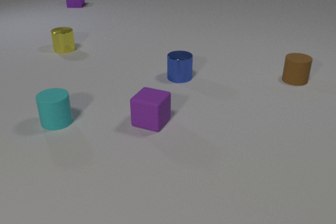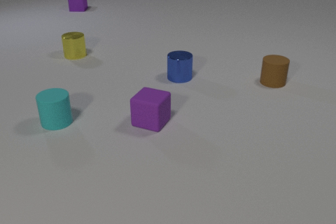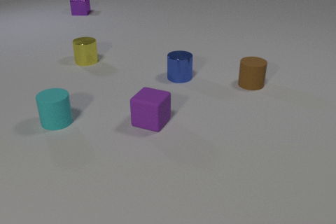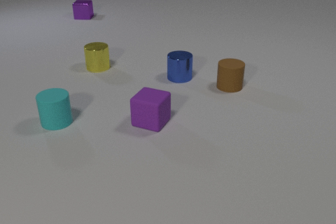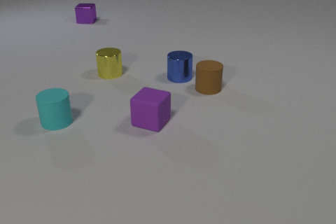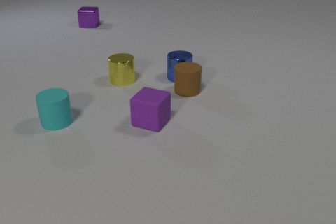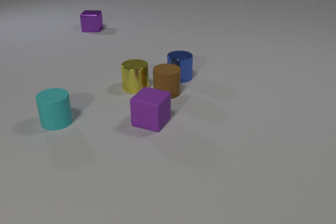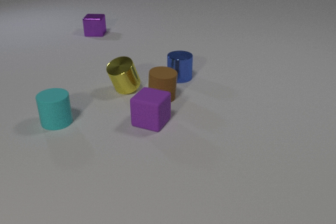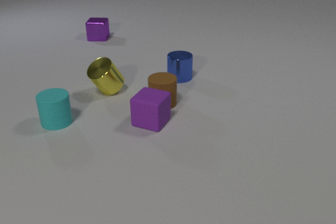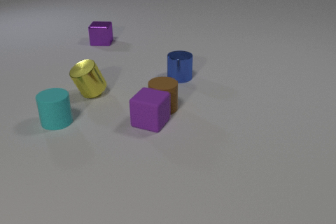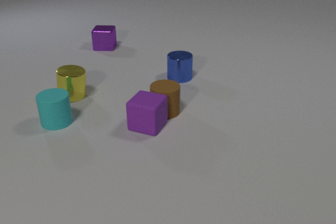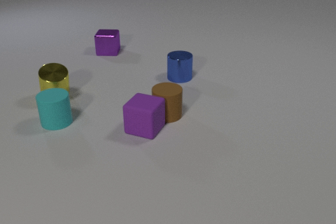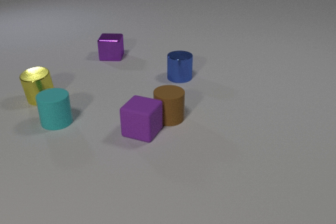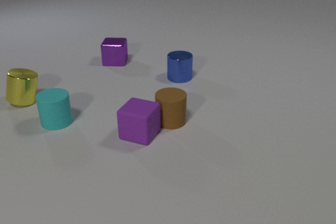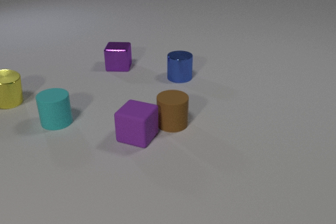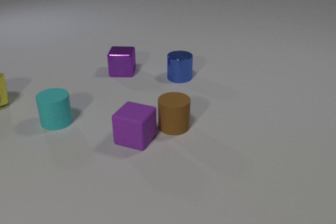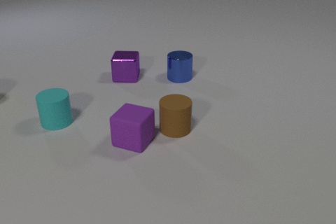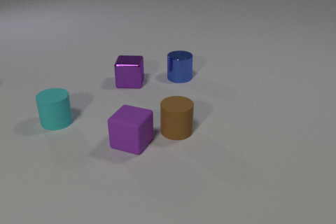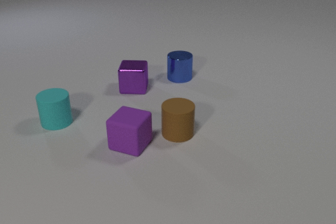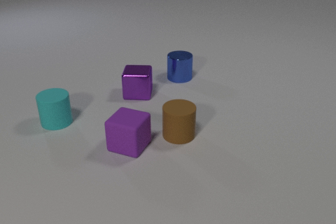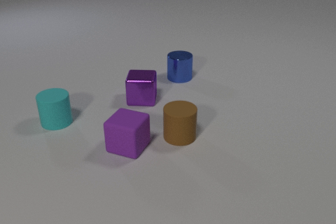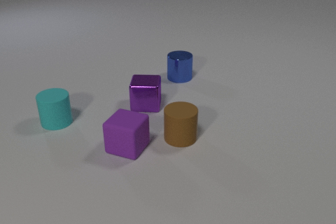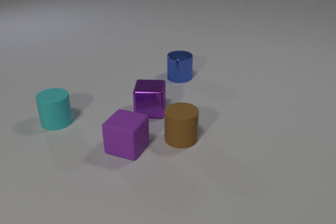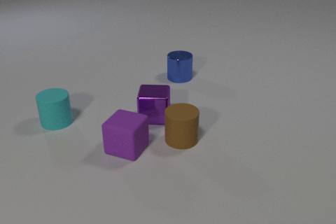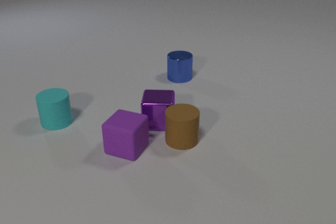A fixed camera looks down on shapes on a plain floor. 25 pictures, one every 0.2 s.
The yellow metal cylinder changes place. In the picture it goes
toward the camera.
The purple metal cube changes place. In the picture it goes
toward the camera.
0.0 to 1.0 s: The yellow metal cylinder slides toward the camera and to the right. The brown rubber cylinder slides to the left and toward the camera. The purple metal cube slides toward the camera.
1.0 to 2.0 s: The yellow metal cylinder slides to the left and toward the camera. The brown rubber cylinder slides toward the camera and to the left. The purple rubber cube slides toward the camera. The purple metal cube slides toward the camera. The yellow metal cylinder and the brown rubber cylinder collide. The brown rubber cylinder and the purple rubber cube collide.
2.0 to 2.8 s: The yellow metal cylinder slides to the left. The brown rubber cylinder slides toward the camera. The purple rubber cube slides toward the camera and to the left. The purple metal cube slides toward the camera.
2.8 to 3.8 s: The yellow metal cylinder slides to the left, leaves at the left edge. The brown rubber cylinder slides toward the camera. The purple rubber cube slides toward the camera and to the left. The purple metal cube slides toward the camera.
3.8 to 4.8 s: The brown rubber cylinder slides toward the camera. The purple metal cube slides toward the camera.
How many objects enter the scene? 0.
Are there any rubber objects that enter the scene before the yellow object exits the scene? no.
What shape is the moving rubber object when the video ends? cylinder.
